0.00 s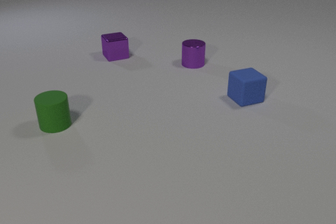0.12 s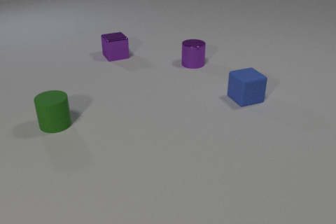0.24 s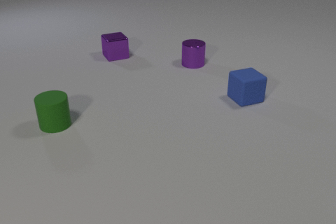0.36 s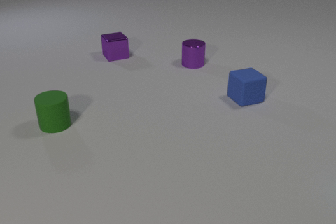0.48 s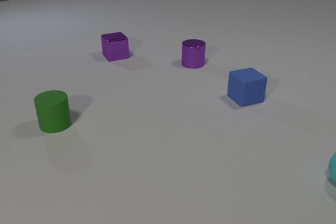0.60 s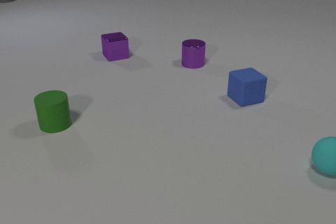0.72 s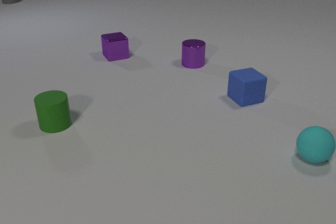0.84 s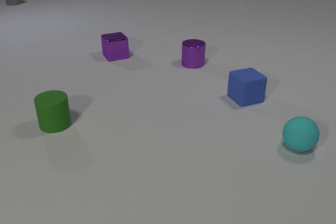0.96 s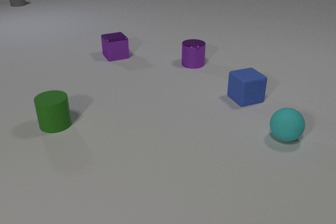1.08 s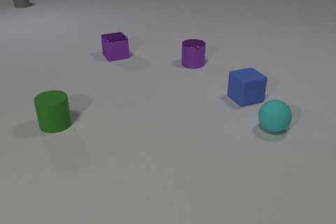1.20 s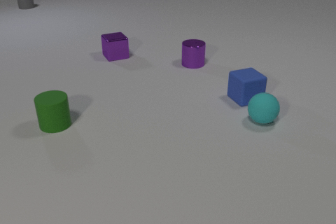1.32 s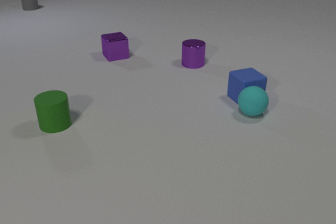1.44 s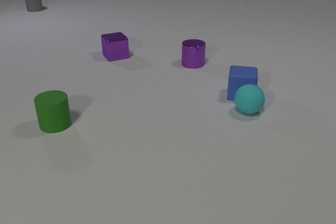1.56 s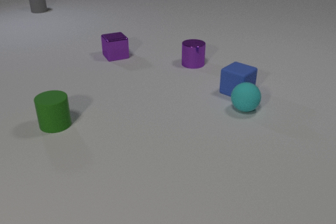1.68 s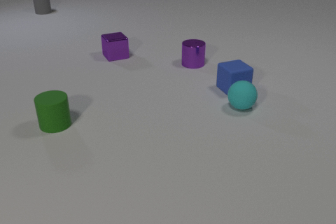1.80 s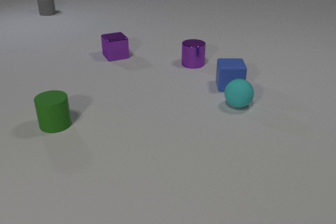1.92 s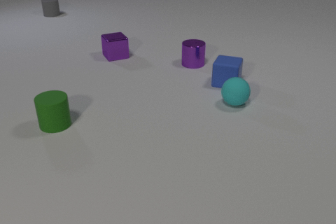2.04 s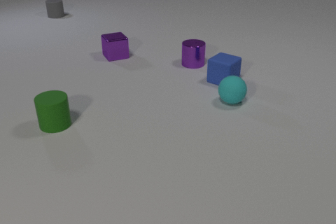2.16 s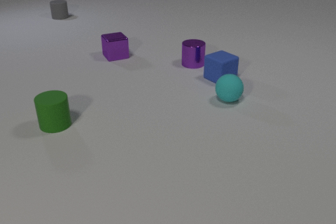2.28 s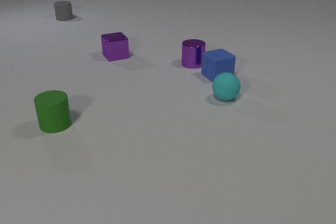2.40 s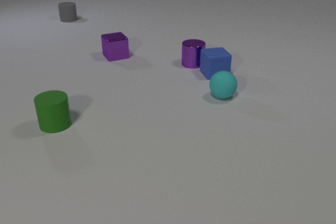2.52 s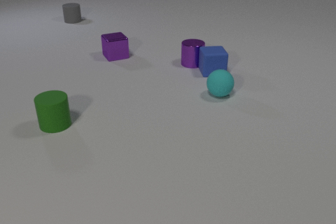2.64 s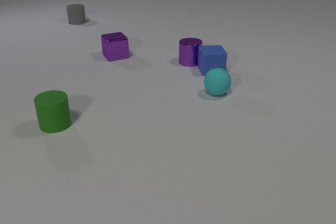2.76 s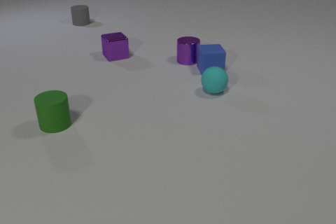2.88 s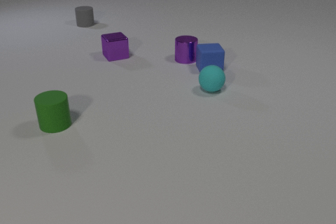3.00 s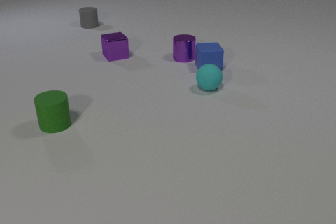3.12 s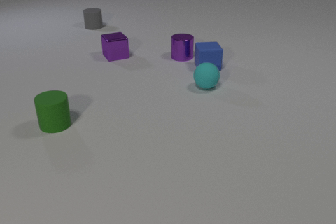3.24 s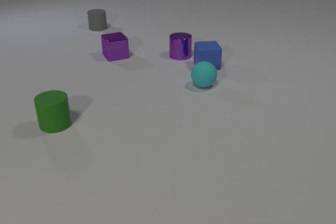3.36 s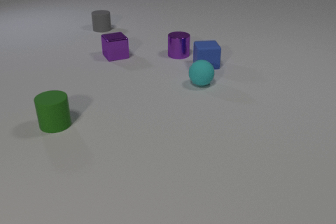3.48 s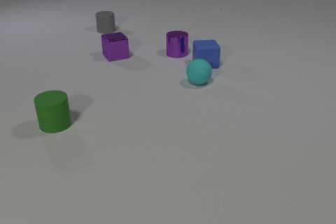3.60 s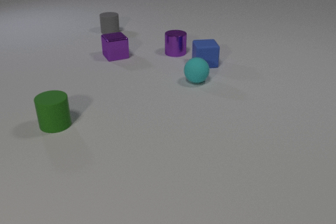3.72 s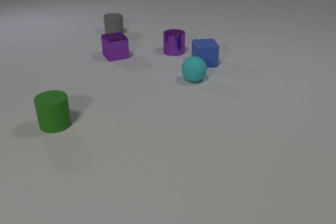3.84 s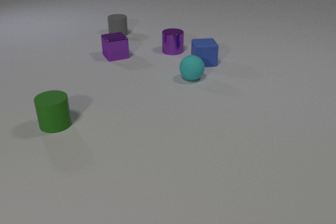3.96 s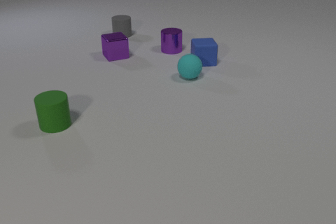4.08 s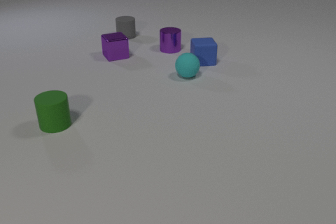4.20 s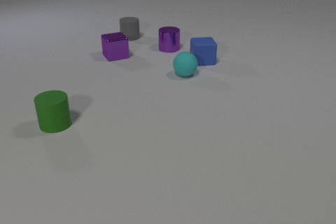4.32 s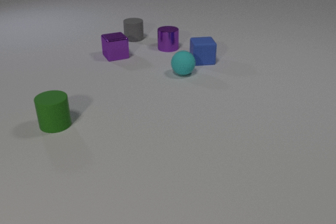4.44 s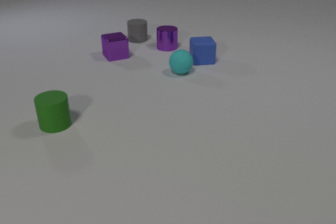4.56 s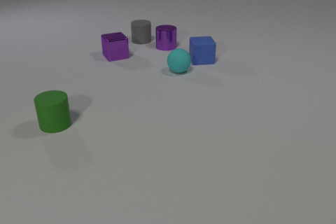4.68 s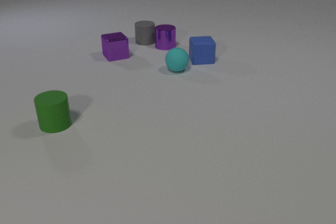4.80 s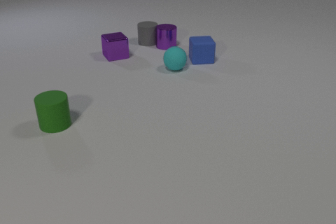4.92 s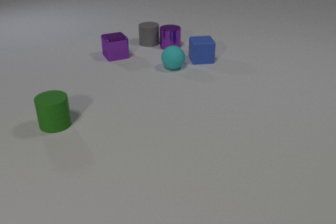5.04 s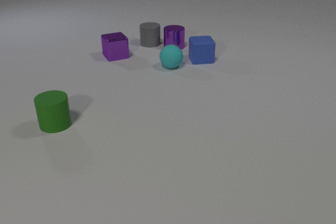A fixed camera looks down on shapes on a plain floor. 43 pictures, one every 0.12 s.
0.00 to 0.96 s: The cyan rubber sphere comes in at the right edge, rolls to the left and away from the camera. The gray rubber cylinder comes in at the top edge, slides toward the camera and to the right.
0.96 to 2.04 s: The cyan rubber sphere rolls away from the camera and to the left. The blue rubber cube slides away from the camera and to the left, spins clockwise seen from above by about 150 degrees, its near face sliding to the left. The gray rubber cylinder slides toward the camera and to the right. The cyan rubber sphere and the blue rubber cube collide.
2.04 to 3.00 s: The cyan rubber sphere rolls away from the camera and to the left. The blue rubber cube slides away from the camera and to the left, spins so that its near face slides to the left, clockwise seen from above. The purple metal cylinder slides away from the camera and to the left. The gray rubber cylinder slides toward the camera and to the right. The blue rubber cube and the purple metal cylinder collide.
3.00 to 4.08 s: The cyan rubber sphere rolls away from the camera and to the left. The blue rubber cube slides away from the camera. The purple metal cylinder slides away from the camera and to the left. The gray rubber cylinder slides toward the camera and to the right.
4.08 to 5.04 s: The cyan rubber sphere rolls away from the camera and to the left. The blue rubber cube slides away from the camera. The purple metal cylinder slides away from the camera. The gray rubber cylinder slides toward the camera and to the right. The purple metal cylinder and the gray rubber cylinder collide.
How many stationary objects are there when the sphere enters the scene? 4.
Are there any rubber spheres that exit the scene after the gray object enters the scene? no.
What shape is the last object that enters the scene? sphere.
